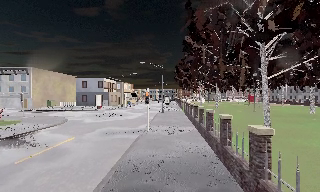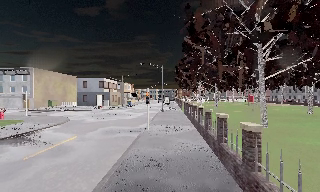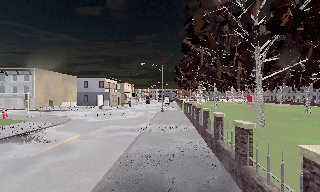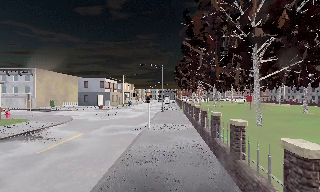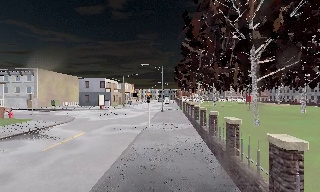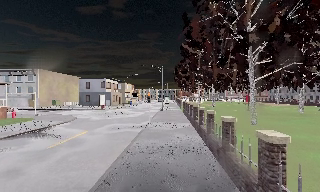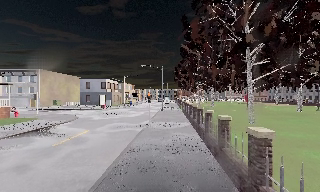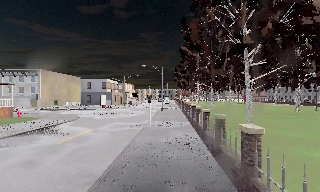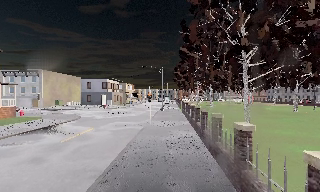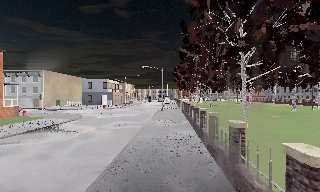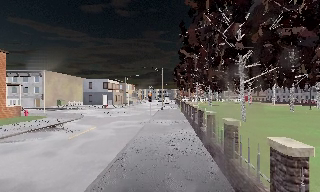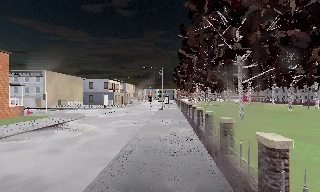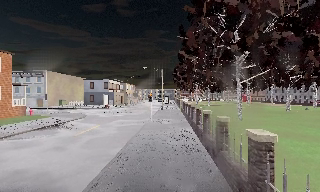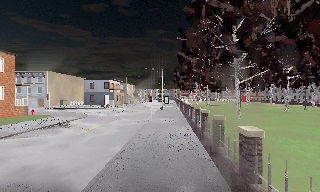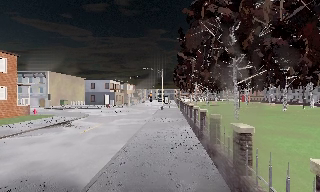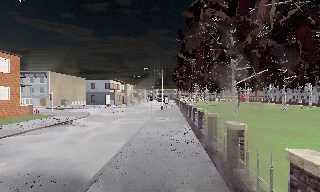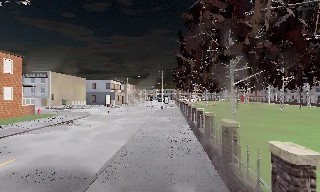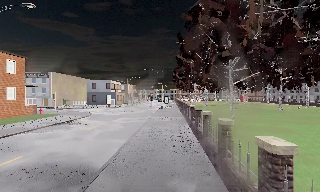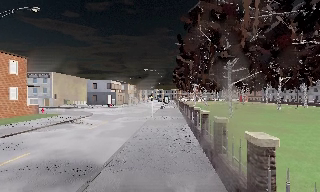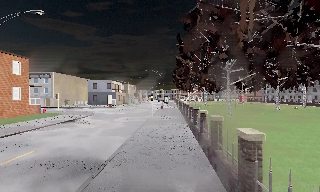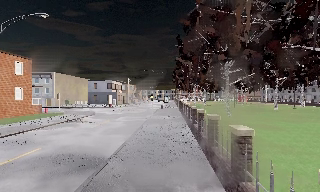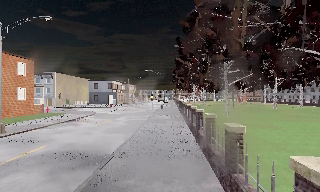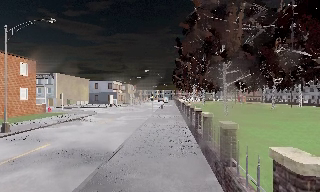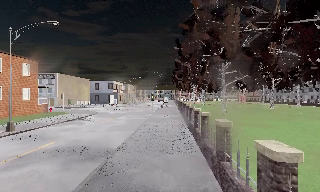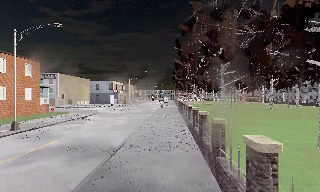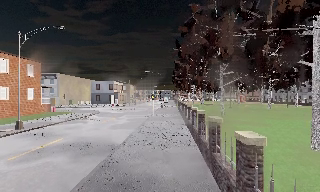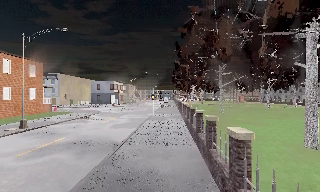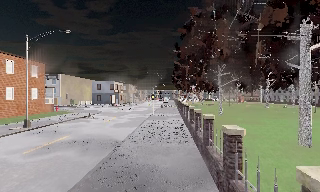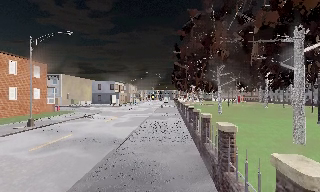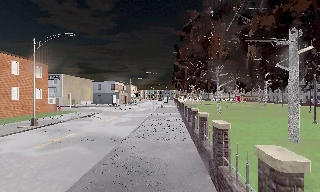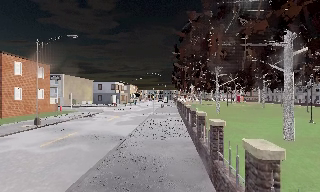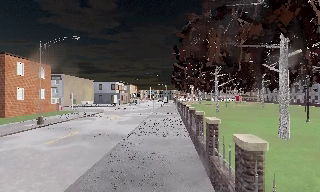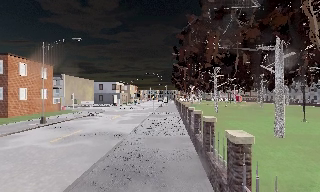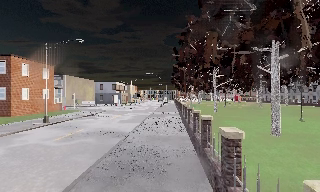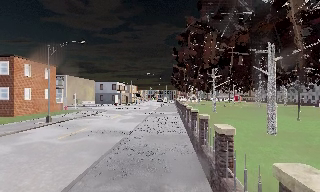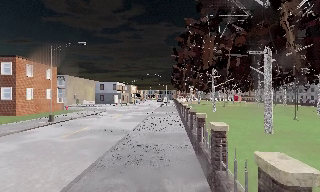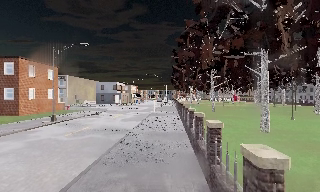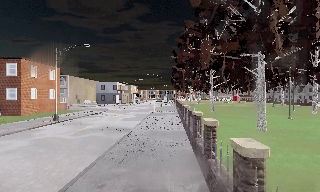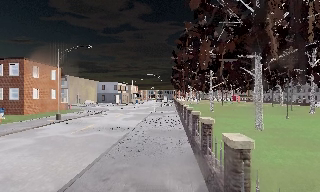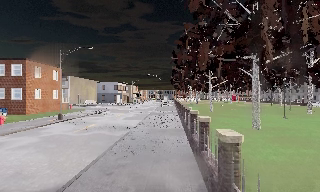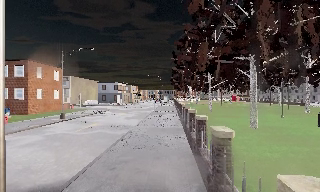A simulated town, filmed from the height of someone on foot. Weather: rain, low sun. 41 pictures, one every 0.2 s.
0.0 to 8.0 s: The camera travels backward, about 14 m, so what stands in front gets smaller.
The film runs backward here.
